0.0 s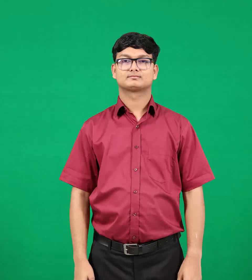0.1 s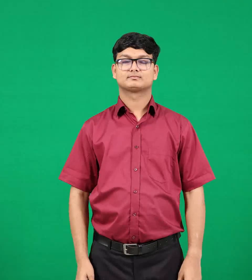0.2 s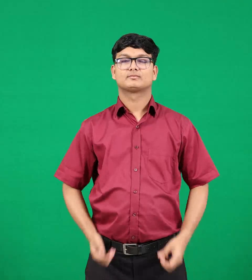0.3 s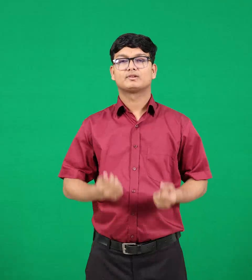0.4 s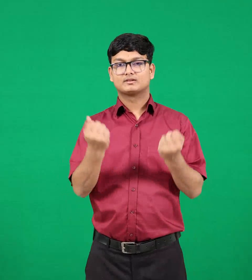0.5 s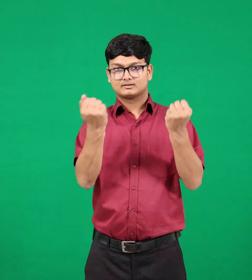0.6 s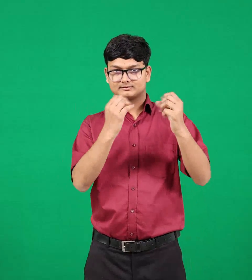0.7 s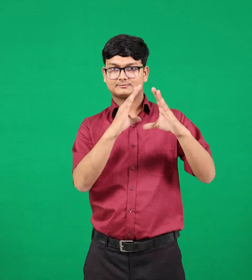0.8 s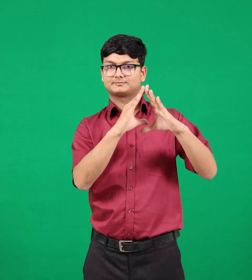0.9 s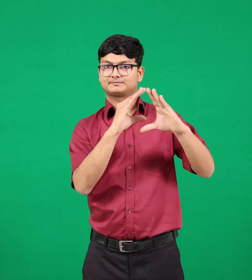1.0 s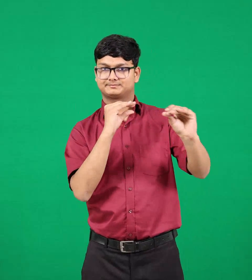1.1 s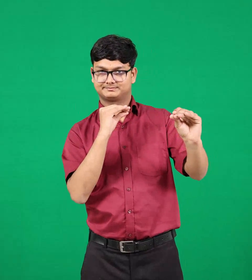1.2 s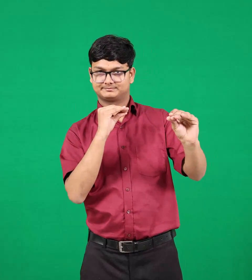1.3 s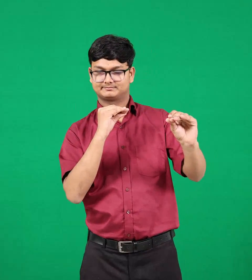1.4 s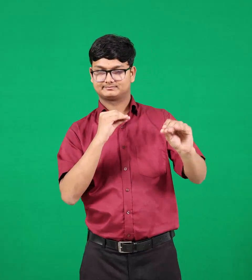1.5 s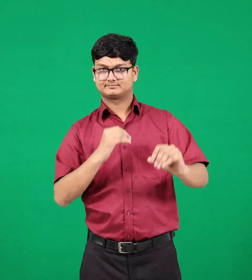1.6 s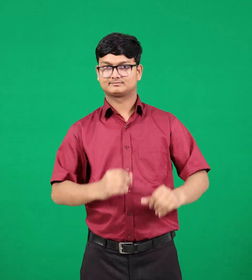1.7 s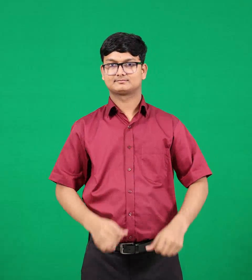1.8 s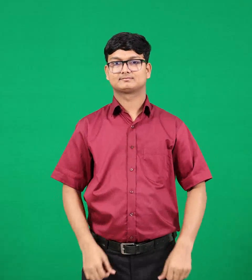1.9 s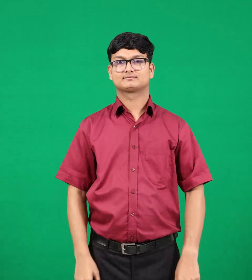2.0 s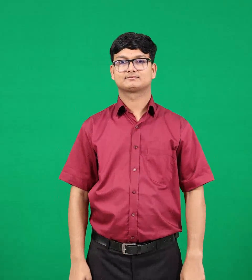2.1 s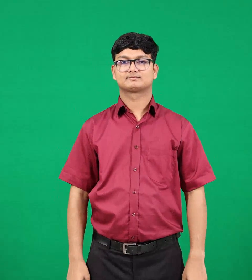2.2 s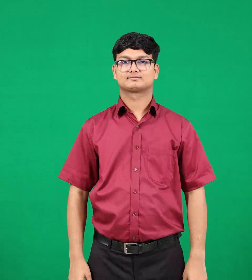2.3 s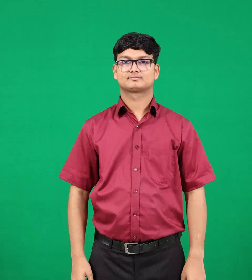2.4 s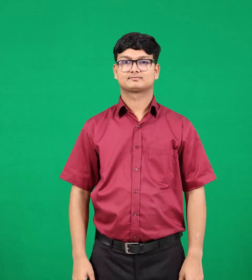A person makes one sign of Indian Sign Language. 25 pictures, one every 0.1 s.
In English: car
